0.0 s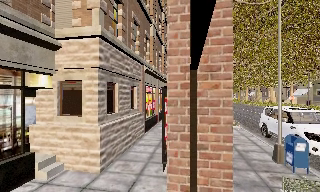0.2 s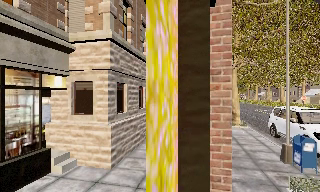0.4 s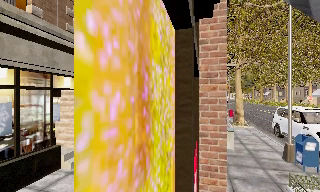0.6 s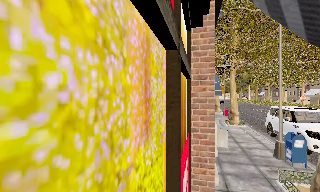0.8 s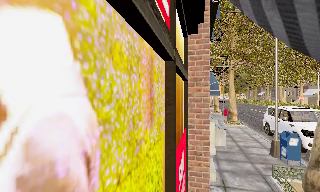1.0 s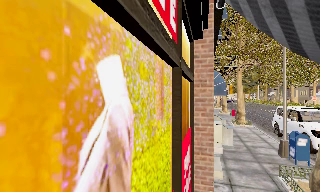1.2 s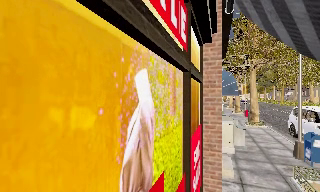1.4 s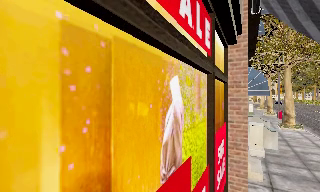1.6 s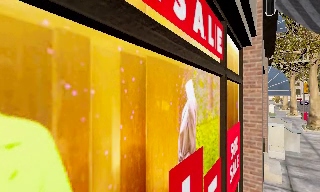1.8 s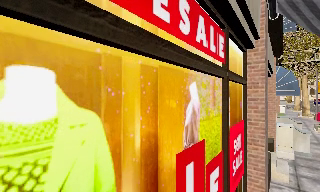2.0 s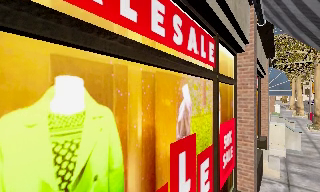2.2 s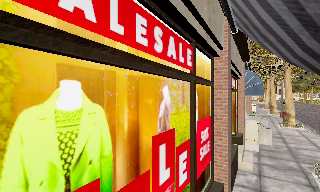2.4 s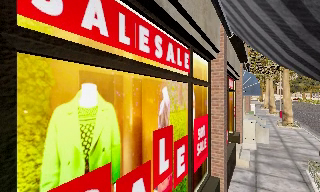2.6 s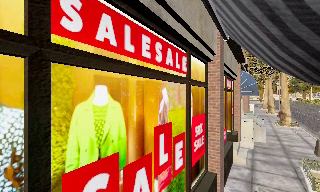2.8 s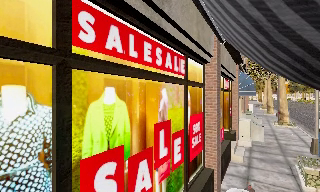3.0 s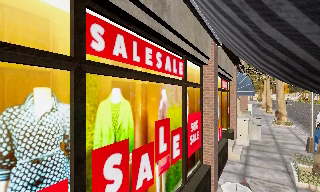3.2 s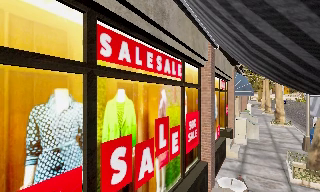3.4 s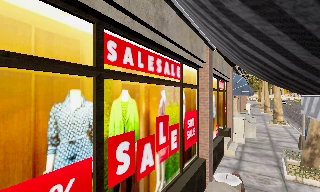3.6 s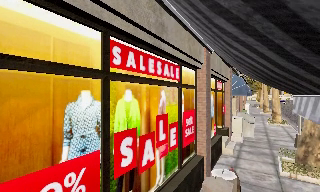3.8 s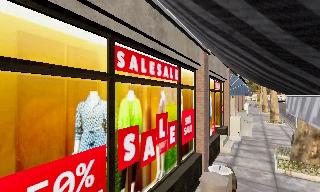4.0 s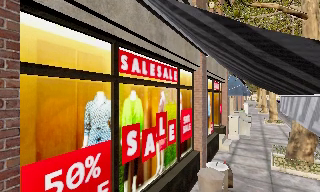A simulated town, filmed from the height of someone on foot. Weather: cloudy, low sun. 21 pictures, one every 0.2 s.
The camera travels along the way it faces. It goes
backward.
0.0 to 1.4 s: The scene slides to the right, as the camera pans about 20 degrees to its left. It travels backward, about 1.5 m, so what stands in front gets smaller.
1.4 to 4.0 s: The camera travels backward, about 2.5 m, so what stands in front gets smaller.
The film runs backward here.
